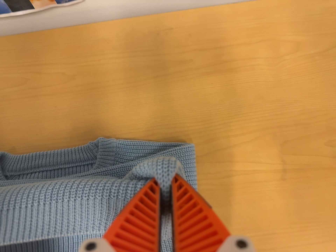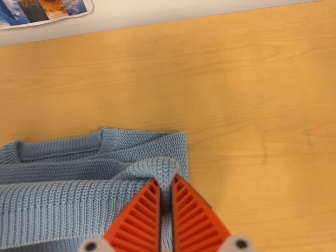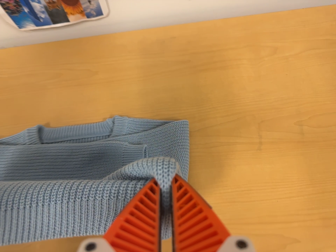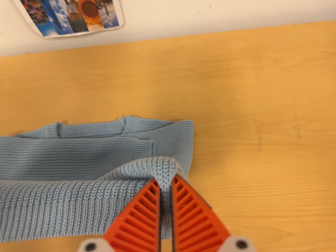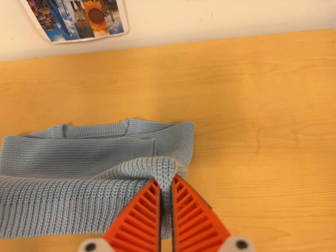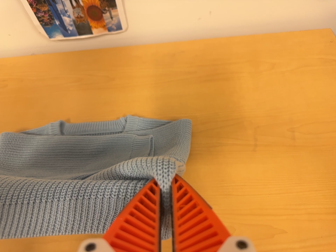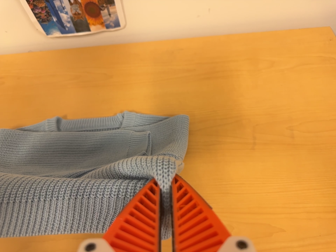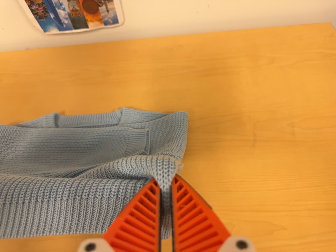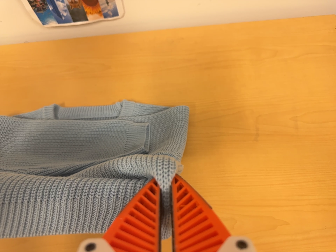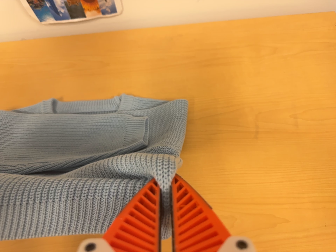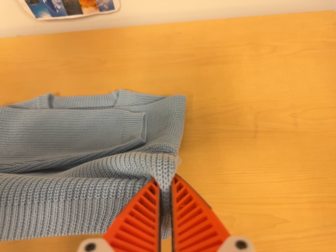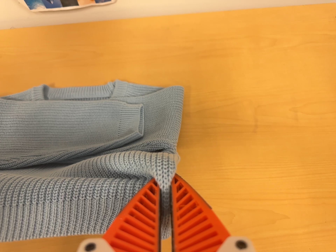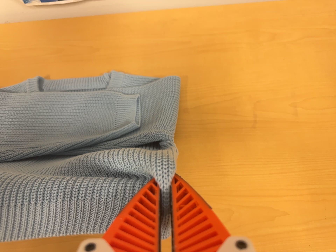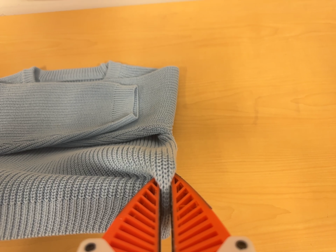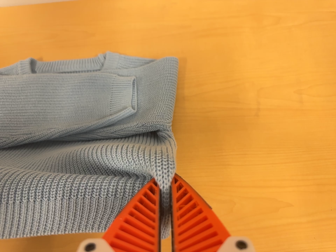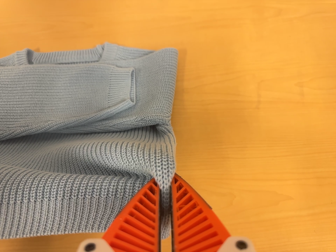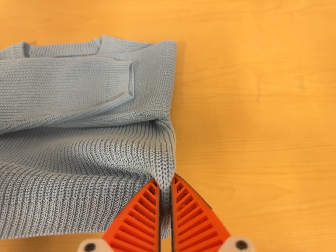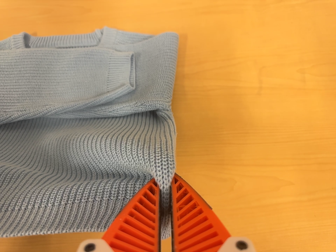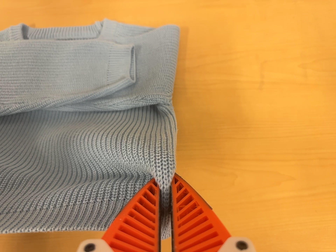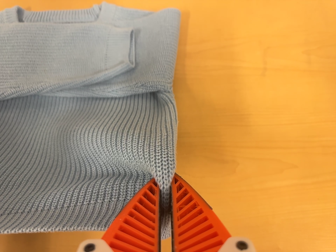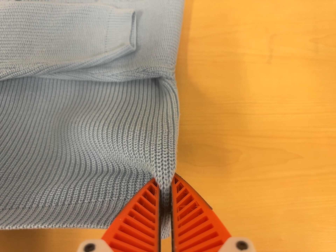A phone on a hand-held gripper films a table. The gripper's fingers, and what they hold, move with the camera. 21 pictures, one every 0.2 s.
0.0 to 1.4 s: The camera travels backward and toward the bottom of its view, about 20 cm, so what stands in front gets smaller. Its aim tips toward the top of its view by about 10 degrees.
1.4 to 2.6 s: The camera travels forward, about 5 cm, so what stands in front looms larger.
2.6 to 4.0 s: The camera travels to its left and forward, about 8 cm, so close, fixed things drift to the right.
The film runs backward here.
